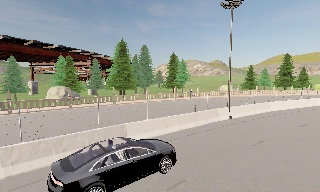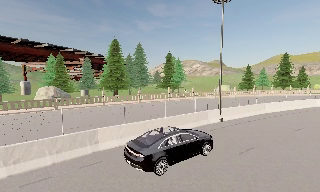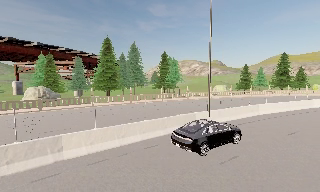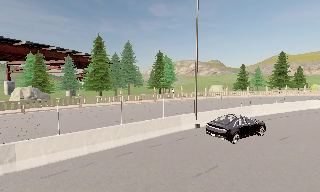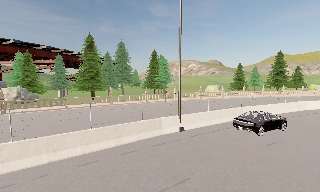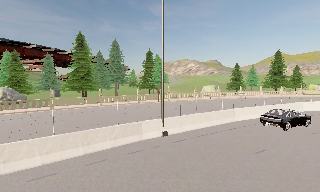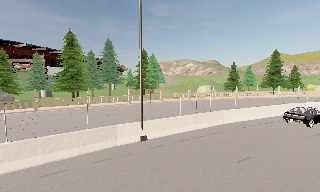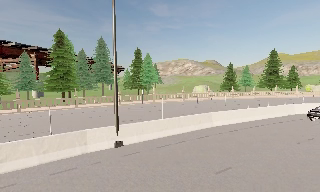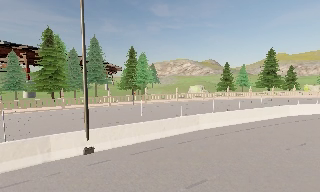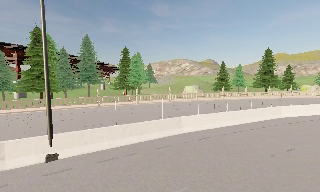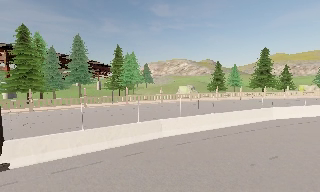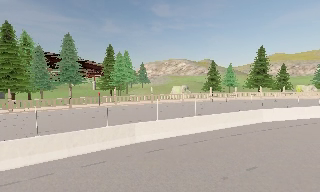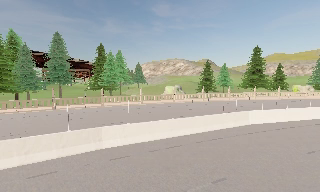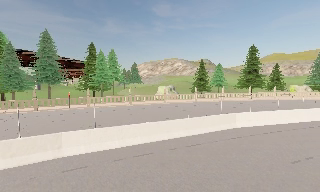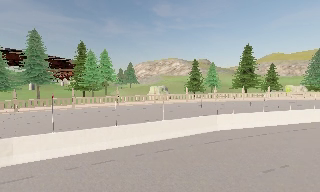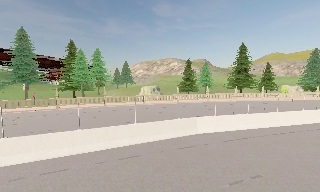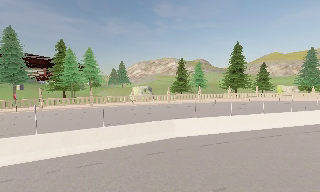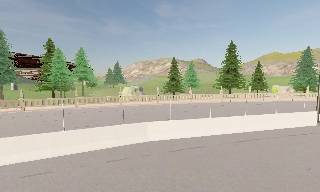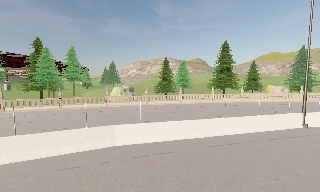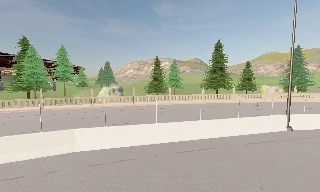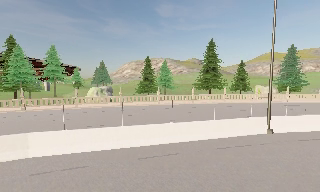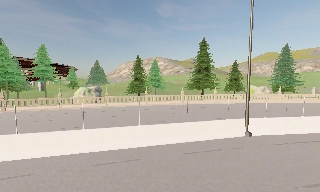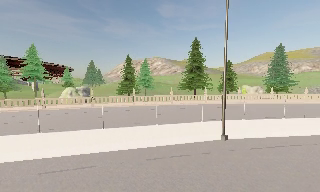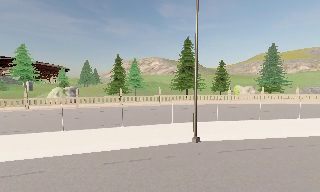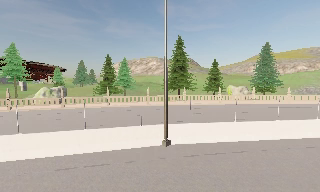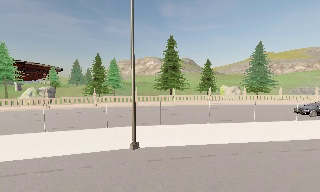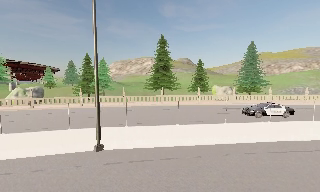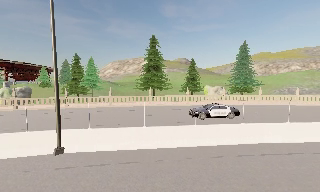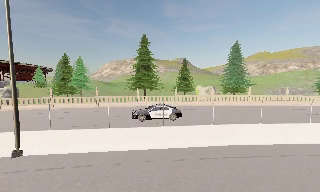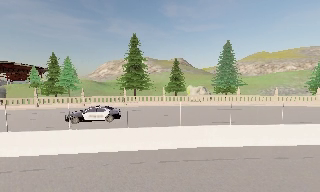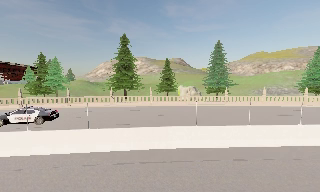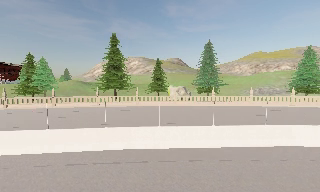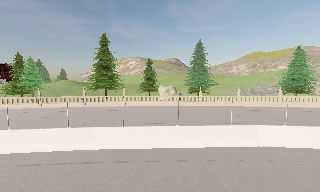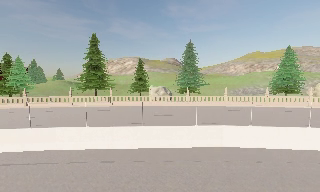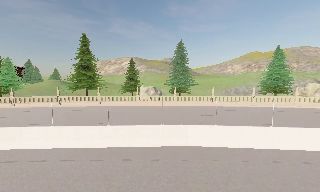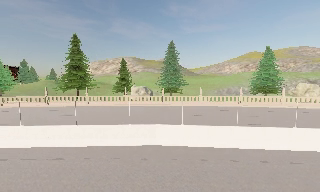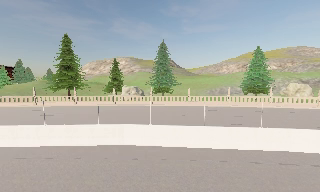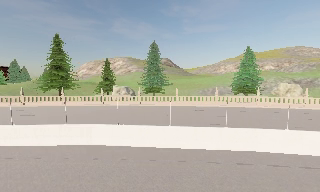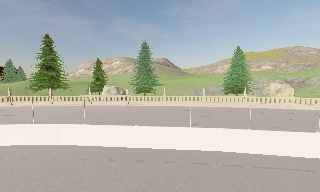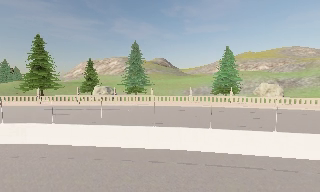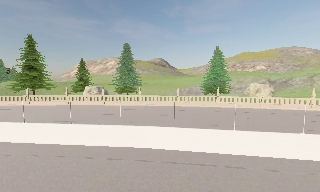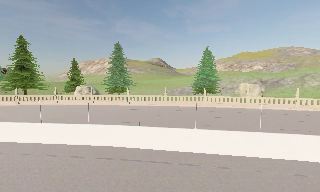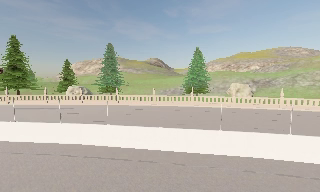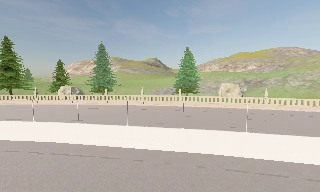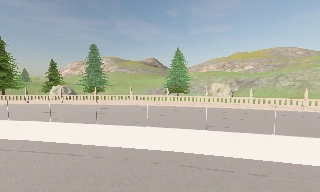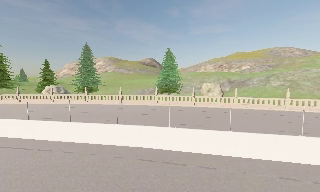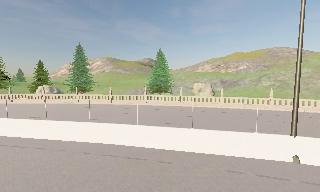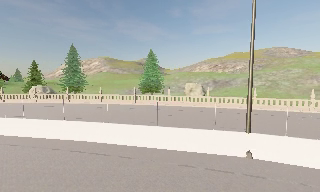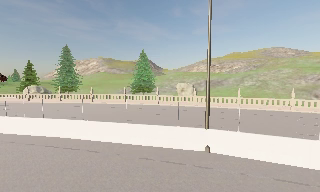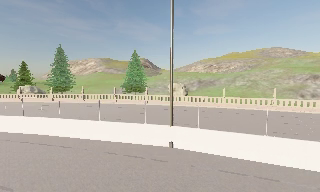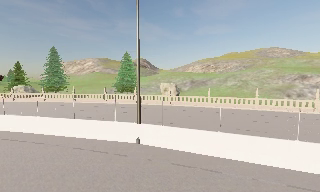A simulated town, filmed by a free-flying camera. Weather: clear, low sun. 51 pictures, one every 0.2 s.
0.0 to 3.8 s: The camera travels to its right and forward, about 35 m, so close, fixed things drift to the left.
3.8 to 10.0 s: The camera travels to its right, about 60 m, so close, fixed things drift to the left.
The film runs forward here.
